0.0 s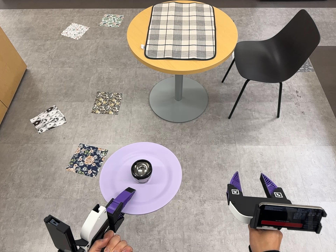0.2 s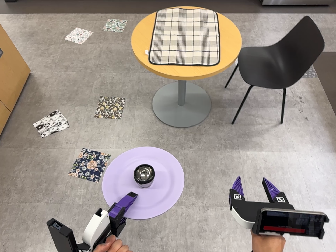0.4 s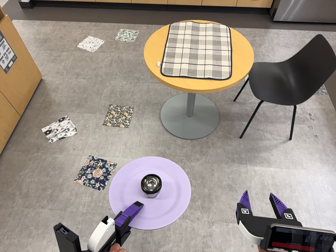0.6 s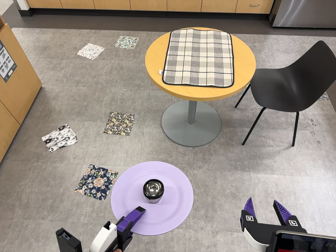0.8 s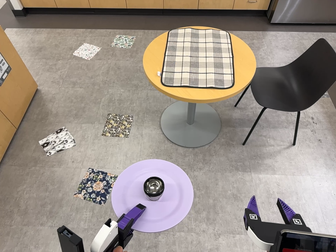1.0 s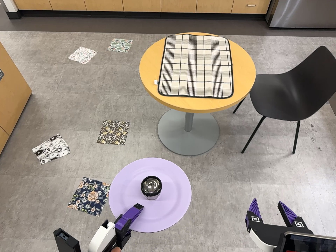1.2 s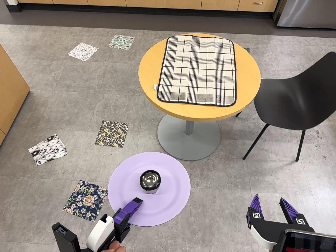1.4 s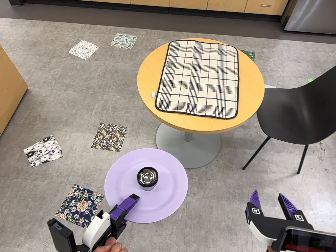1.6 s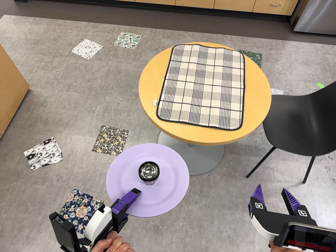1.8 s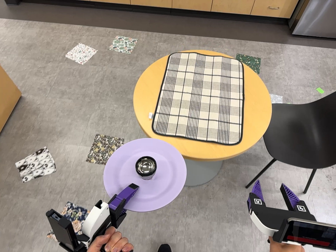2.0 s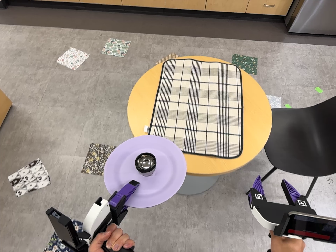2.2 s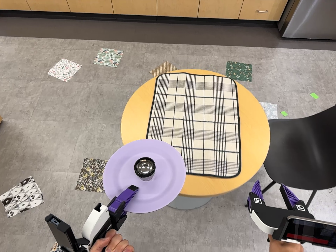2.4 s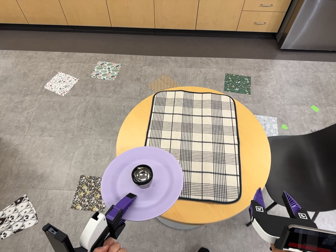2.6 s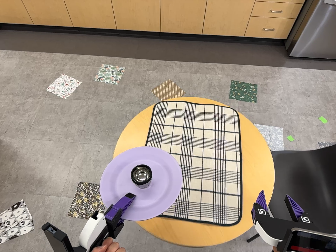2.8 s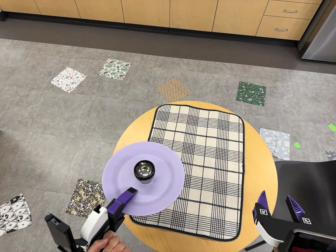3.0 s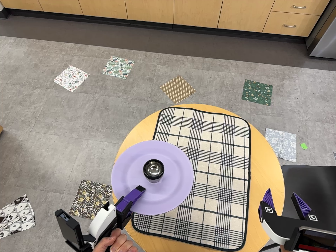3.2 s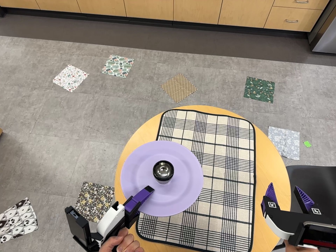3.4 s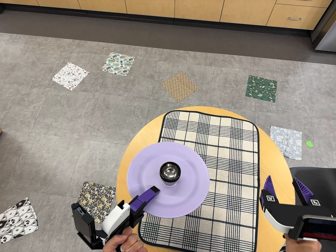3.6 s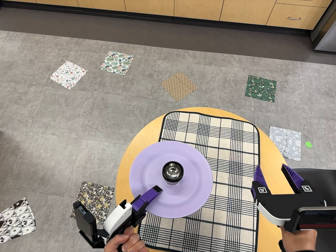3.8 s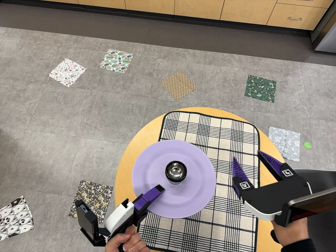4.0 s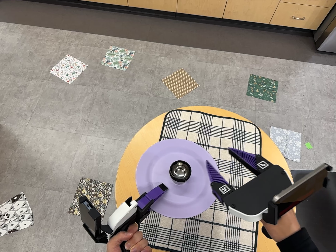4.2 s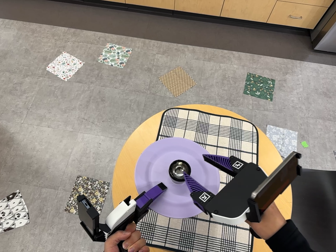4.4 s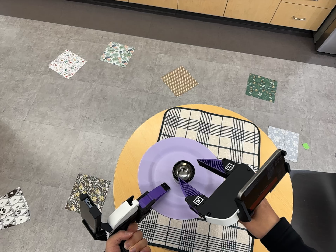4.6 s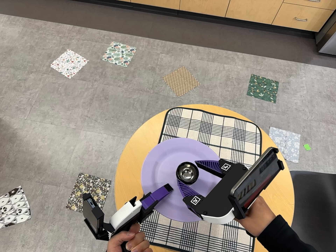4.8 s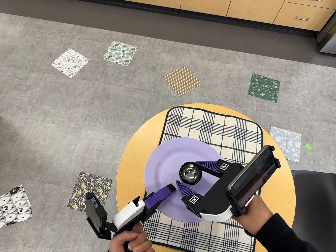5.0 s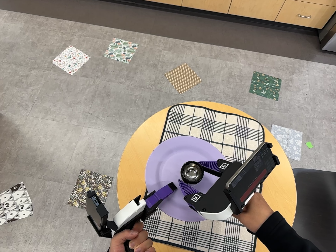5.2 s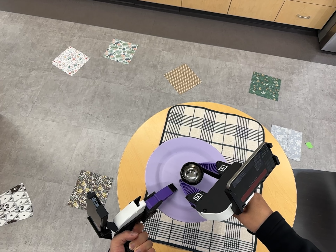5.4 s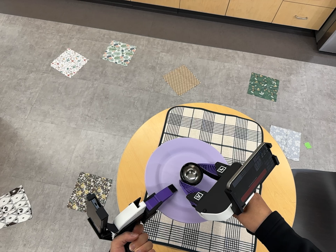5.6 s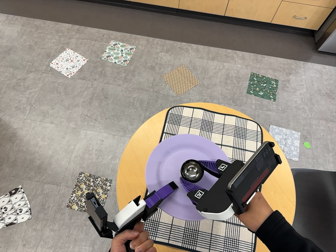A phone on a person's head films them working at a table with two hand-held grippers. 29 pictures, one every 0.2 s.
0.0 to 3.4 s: The camera travels toward the top of its view and forward, about 110 cm, so close, fixed things drift downward.
3.4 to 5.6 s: The camera travels to its left, about 5 cm, so close, fixed things drift to the right.
The film runs forward here.
